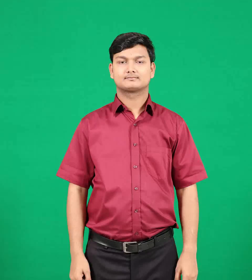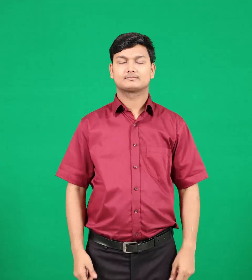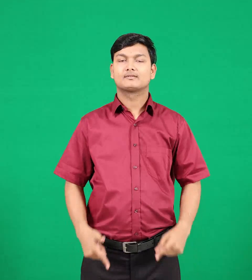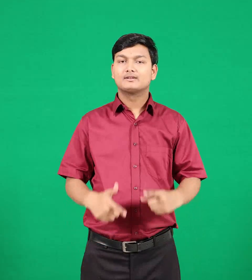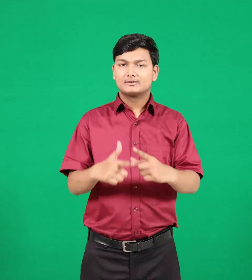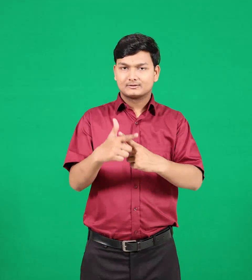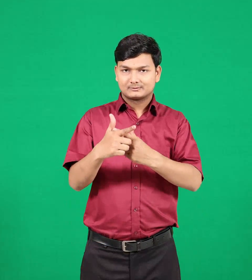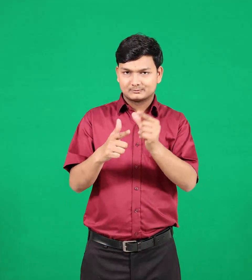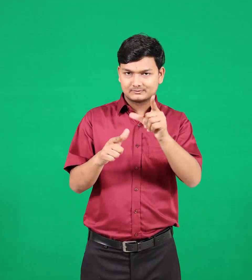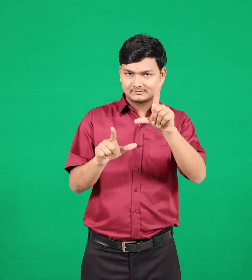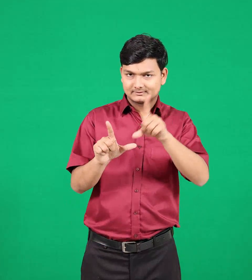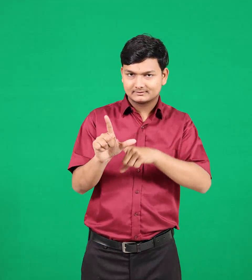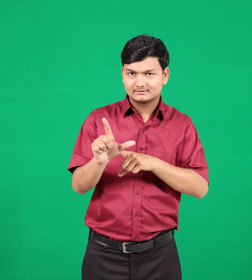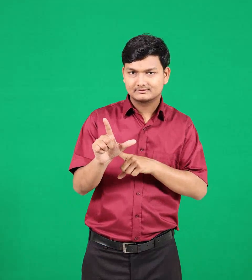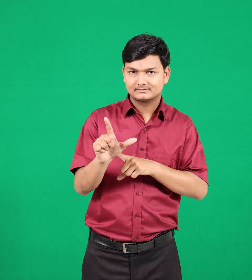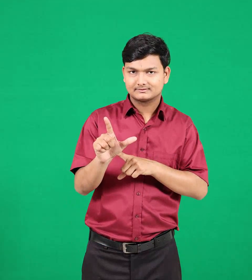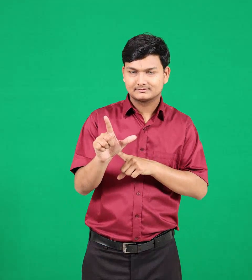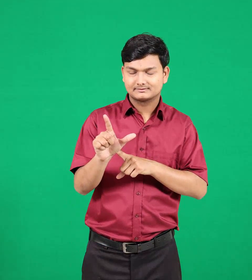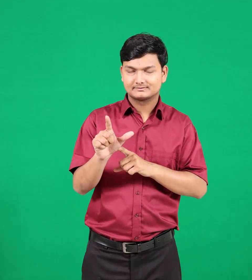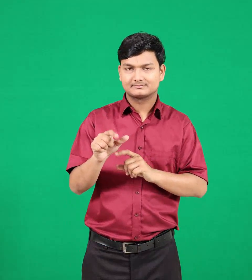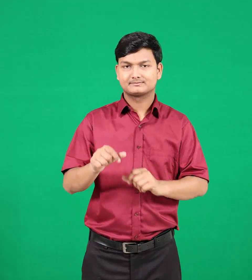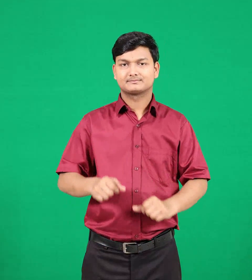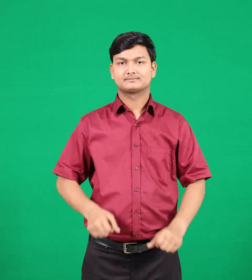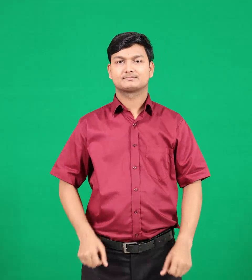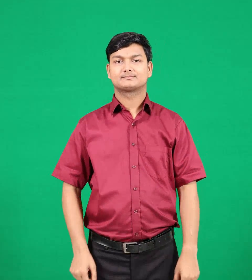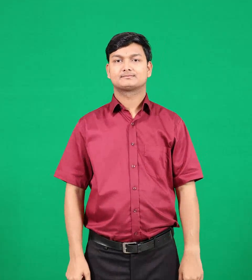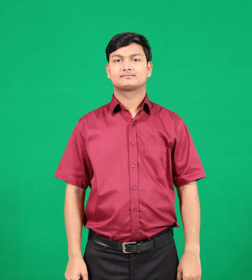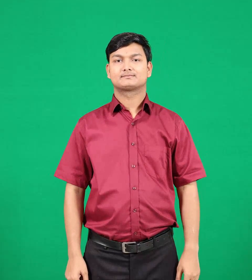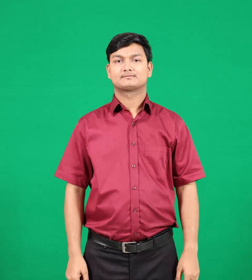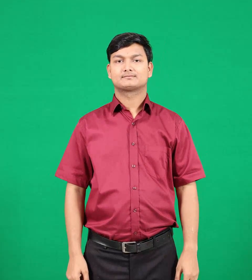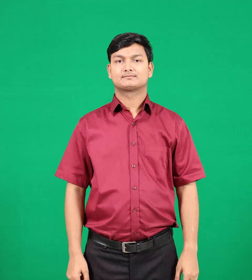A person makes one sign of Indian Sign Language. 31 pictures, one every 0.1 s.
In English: july
